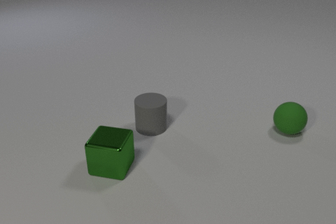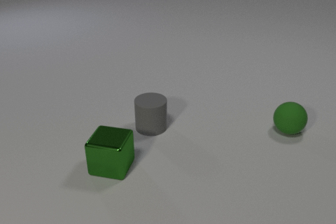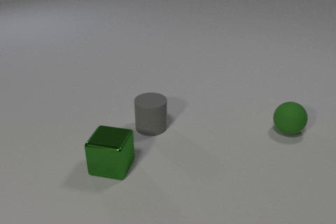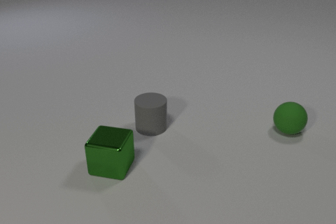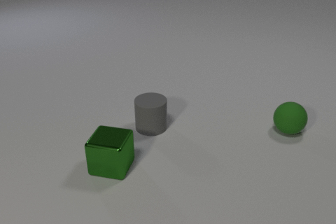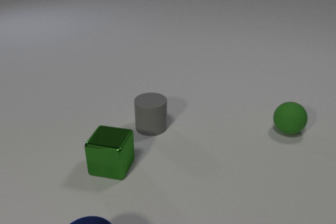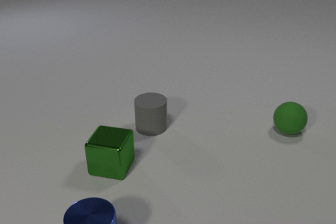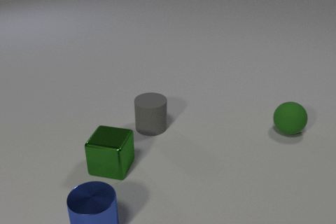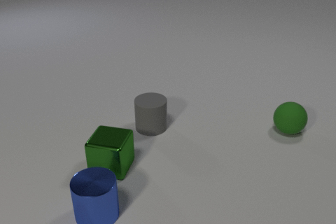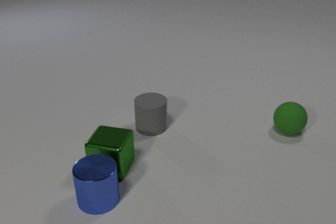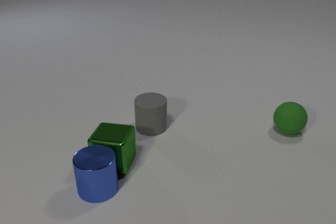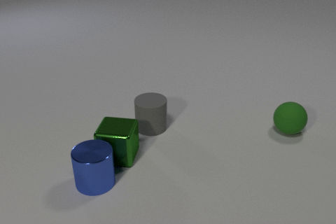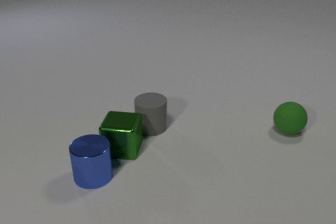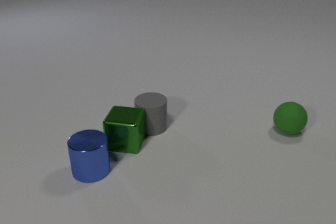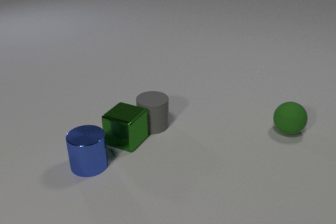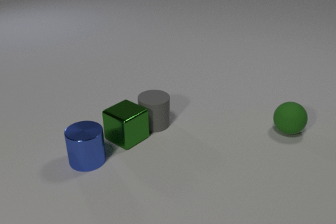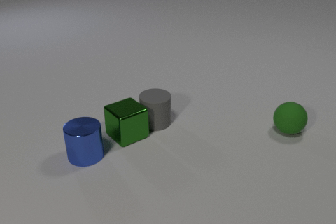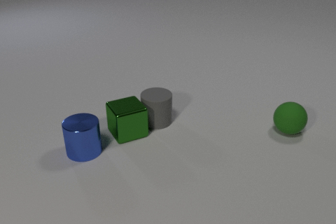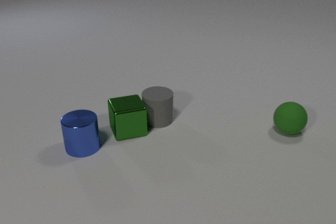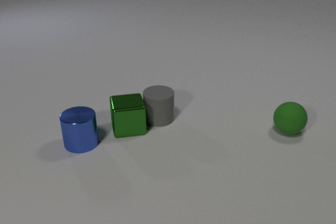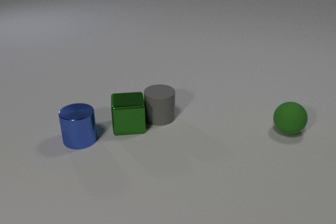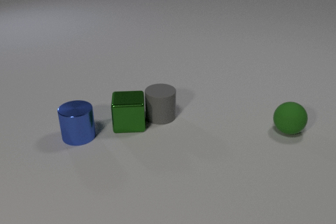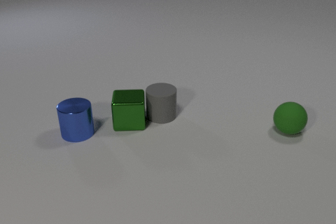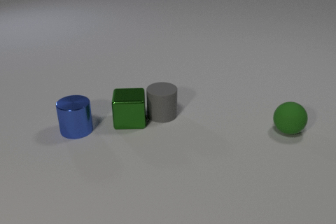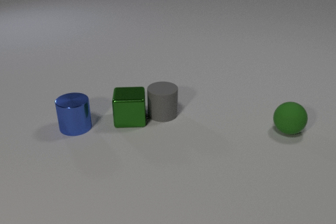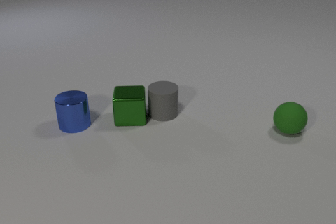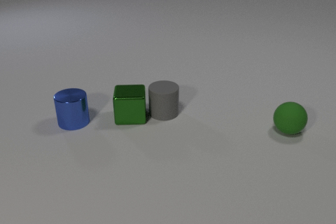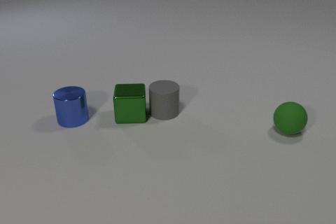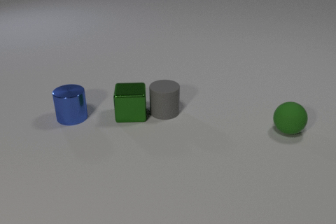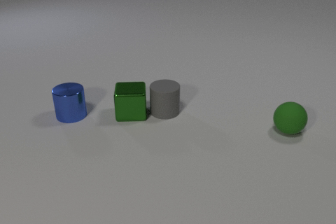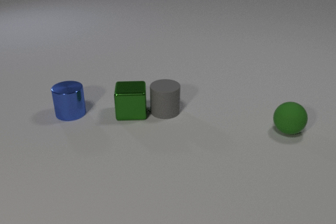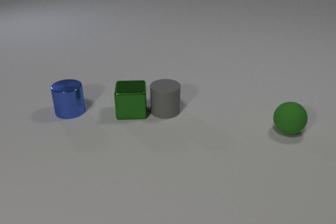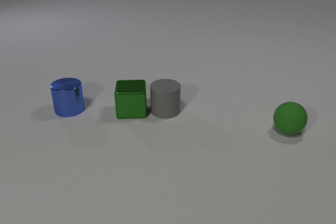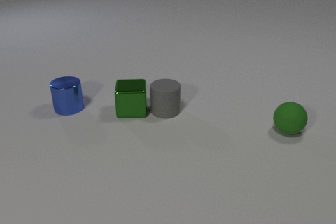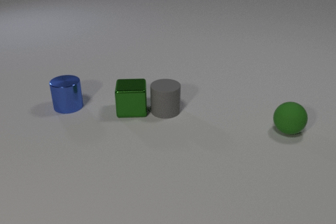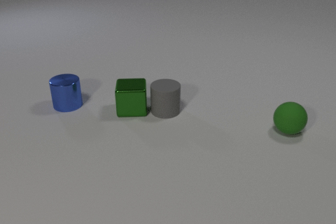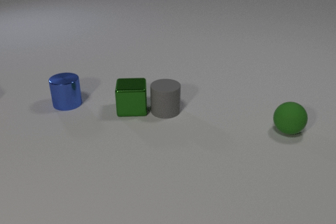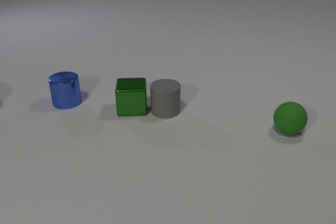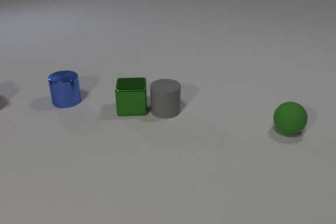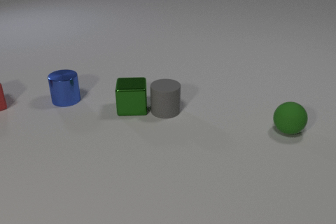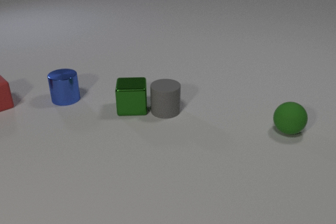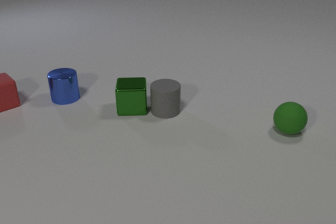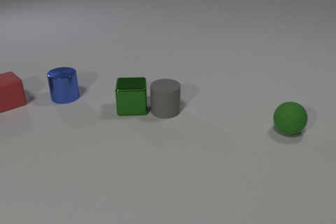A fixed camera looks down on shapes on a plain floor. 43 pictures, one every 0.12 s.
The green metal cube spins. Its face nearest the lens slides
to the left.
The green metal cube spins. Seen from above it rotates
clockwise.
0.00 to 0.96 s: The blue metal cylinder comes in at the bottom edge, slides away from the camera.
0.96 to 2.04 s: The blue metal cylinder slides away from the camera. The green metal cube slides away from the camera, spins so that its near face slides to the left, clockwise seen from above. The gray rubber cylinder slides away from the camera. The blue metal cylinder and the green metal cube collide. The green metal cube and the gray rubber cylinder collide.
2.04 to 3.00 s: The blue metal cylinder slides away from the camera. The green metal cube slides away from the camera, spins clockwise seen from above by about 30 degrees, its near face sliding to the left. The gray rubber cylinder slides away from the camera and to the right.
3.00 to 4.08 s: The blue metal cylinder slides away from the camera. The green metal cube slides away from the camera.
4.08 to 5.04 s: The blue metal cylinder slides away from the camera. The red rubber cube comes in at the left edge, slides to the right.
Are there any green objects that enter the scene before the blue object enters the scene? no.
How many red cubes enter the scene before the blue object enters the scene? 0.
How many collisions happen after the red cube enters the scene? 0.
